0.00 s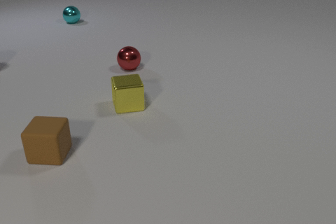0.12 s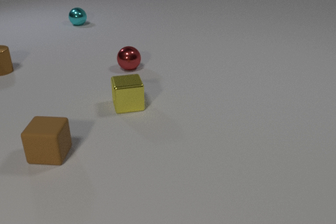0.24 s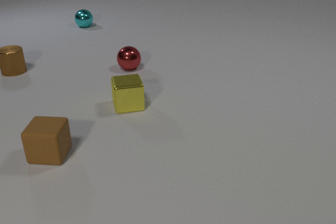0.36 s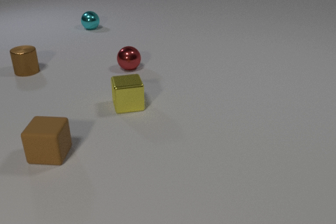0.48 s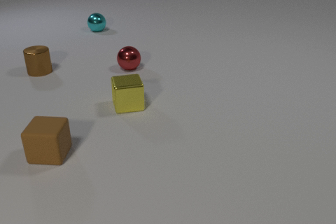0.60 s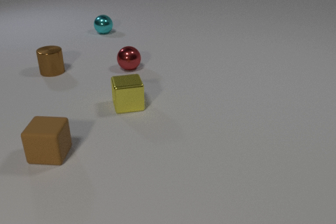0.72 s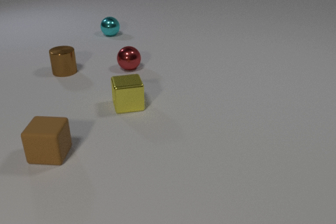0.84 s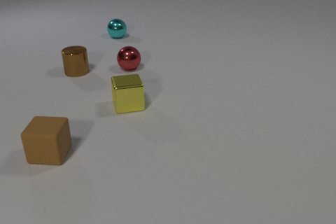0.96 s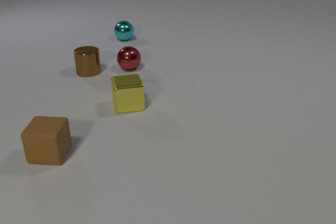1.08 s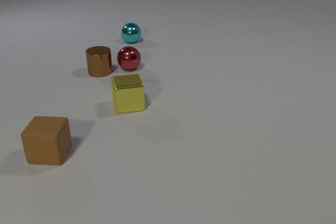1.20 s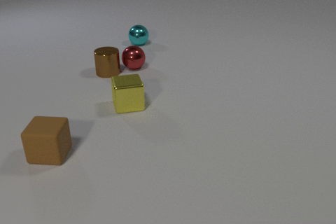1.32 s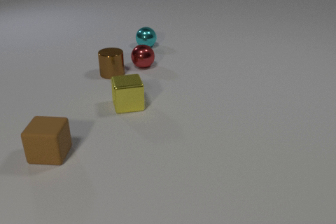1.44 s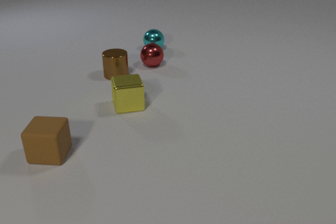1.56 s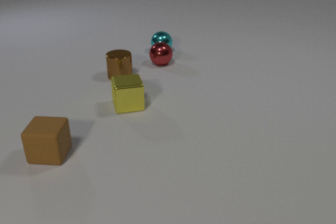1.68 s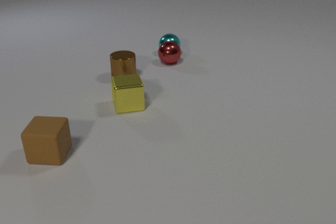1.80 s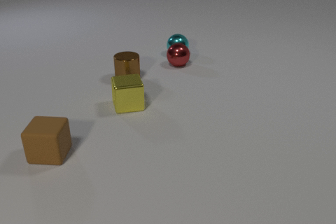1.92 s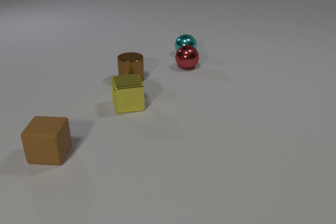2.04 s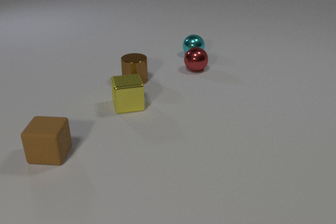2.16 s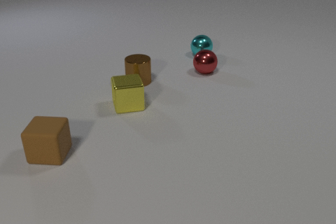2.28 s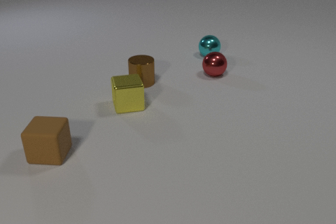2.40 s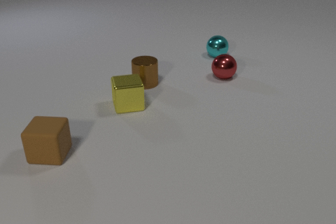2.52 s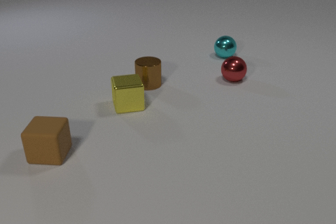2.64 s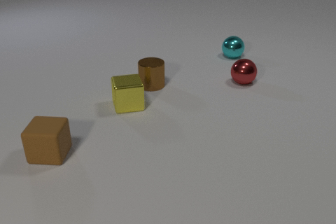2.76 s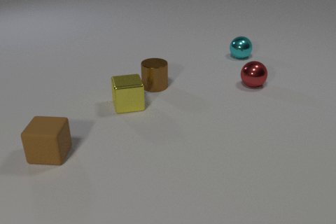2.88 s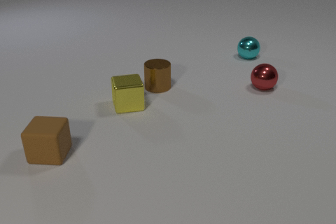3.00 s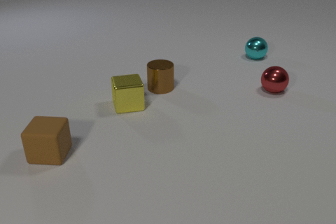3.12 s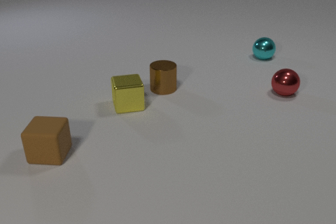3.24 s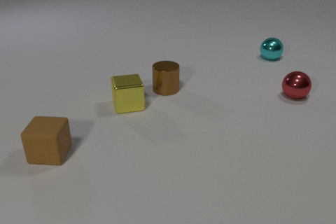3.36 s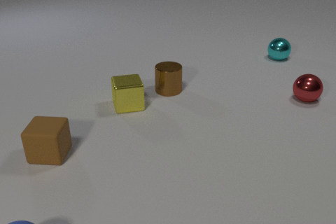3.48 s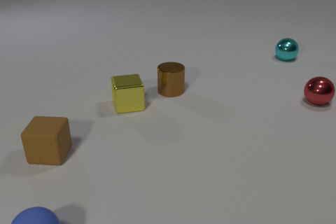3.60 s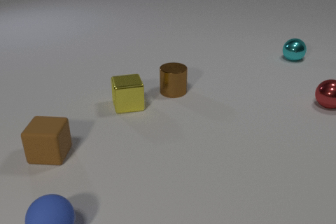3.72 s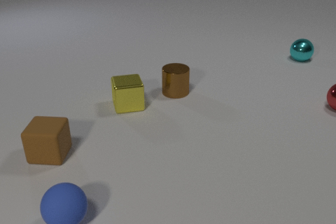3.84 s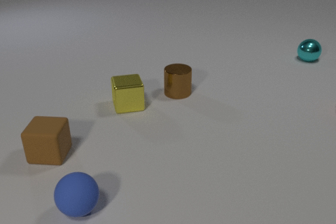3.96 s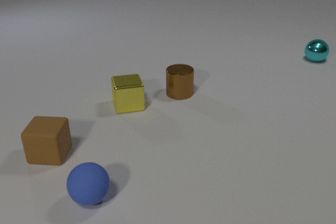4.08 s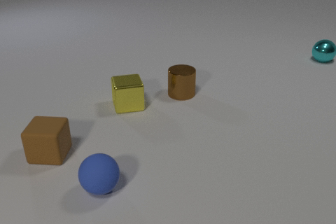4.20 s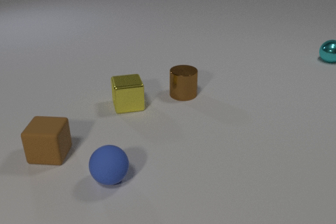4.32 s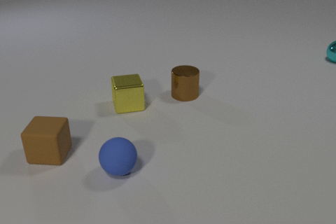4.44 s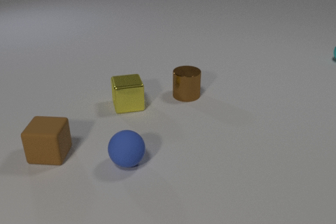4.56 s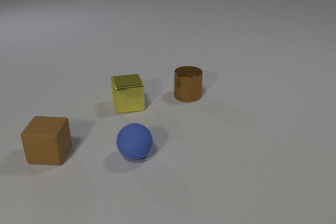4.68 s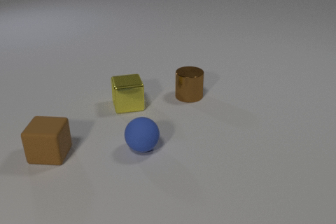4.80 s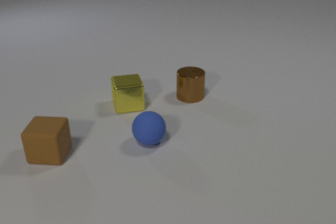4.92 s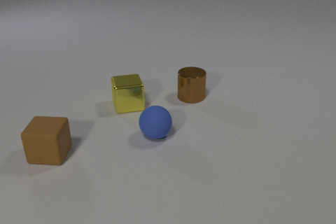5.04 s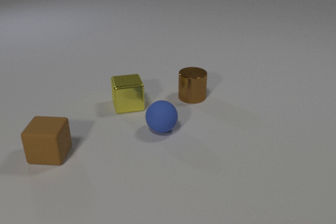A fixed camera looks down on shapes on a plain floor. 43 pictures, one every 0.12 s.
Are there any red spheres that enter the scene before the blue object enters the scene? no.
How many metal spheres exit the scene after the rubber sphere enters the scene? 2.
Are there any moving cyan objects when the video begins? yes.
0.00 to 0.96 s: The brown metal cylinder slides to the right. The cyan metal sphere rolls toward the camera and to the right.
0.96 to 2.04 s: The brown metal cylinder slides to the right and toward the camera. The red metal sphere rolls to the right. The cyan metal sphere rolls to the right and toward the camera. The brown metal cylinder and the red metal sphere collide. The red metal sphere and the cyan metal sphere collide.
2.04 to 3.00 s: The brown metal cylinder slides to the right and toward the camera. The red metal sphere rolls to the right and toward the camera. The cyan metal sphere rolls to the right.
3.00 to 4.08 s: The brown metal cylinder slides to the right and toward the camera. The red metal sphere rolls to the right, leaves at the right edge. The blue rubber sphere comes in at the bottom edge, rolls away from the camera and to the right. The cyan metal sphere rolls to the right.
4.08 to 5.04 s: The brown metal cylinder slides to the right and toward the camera. The blue rubber sphere rolls away from the camera and to the right. The cyan metal sphere rolls to the right, leaves at the right edge.
